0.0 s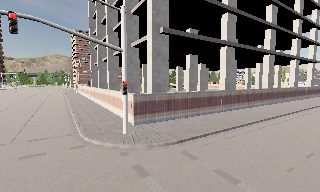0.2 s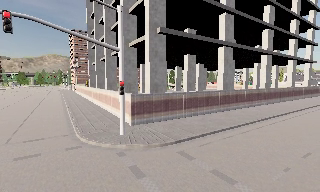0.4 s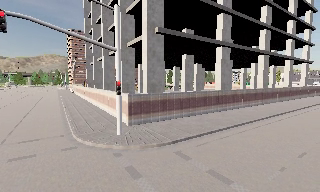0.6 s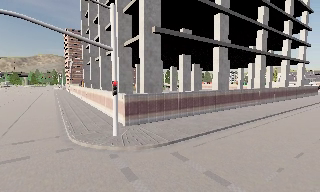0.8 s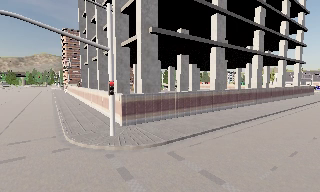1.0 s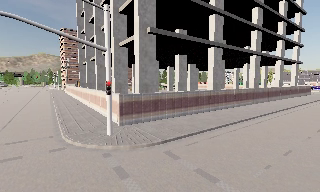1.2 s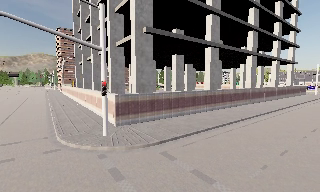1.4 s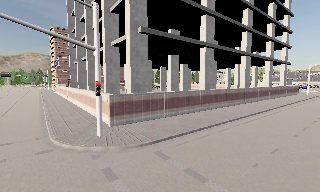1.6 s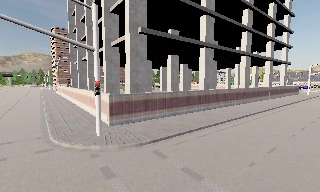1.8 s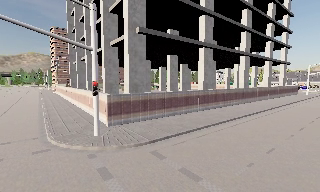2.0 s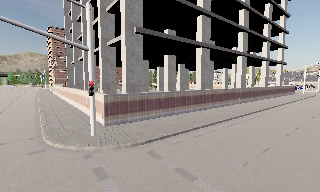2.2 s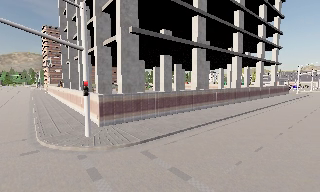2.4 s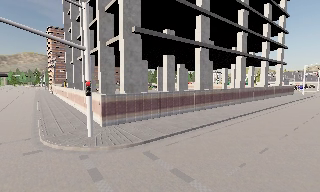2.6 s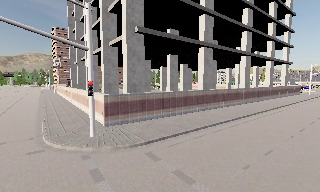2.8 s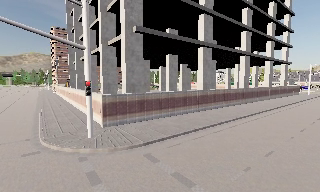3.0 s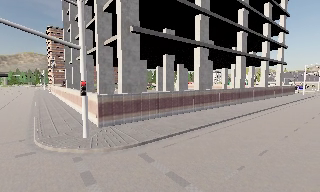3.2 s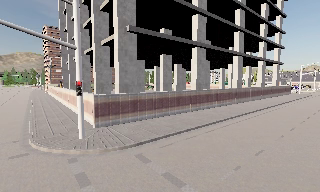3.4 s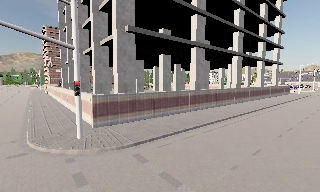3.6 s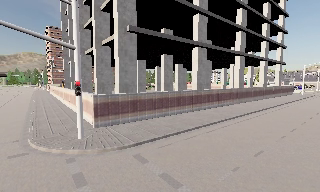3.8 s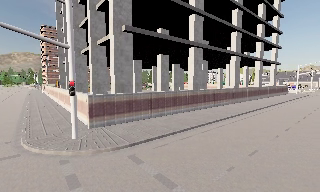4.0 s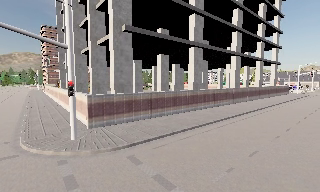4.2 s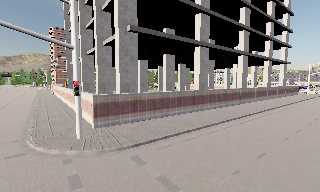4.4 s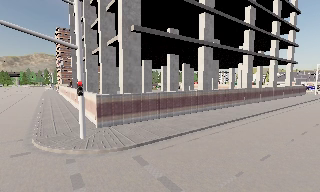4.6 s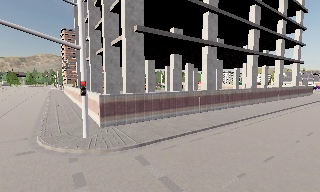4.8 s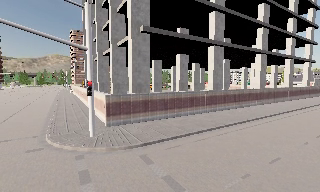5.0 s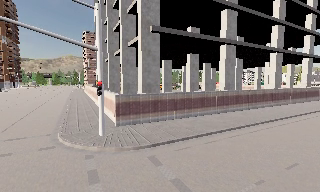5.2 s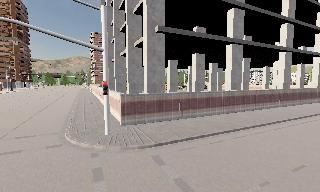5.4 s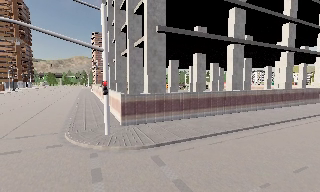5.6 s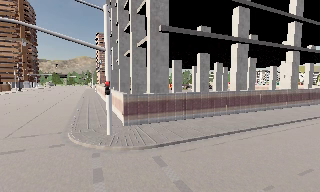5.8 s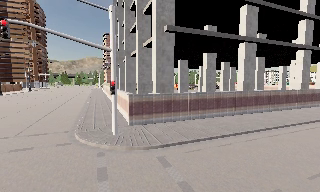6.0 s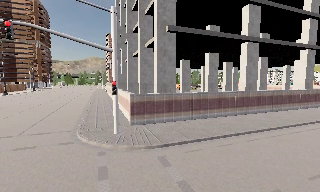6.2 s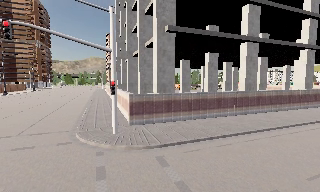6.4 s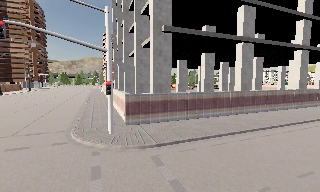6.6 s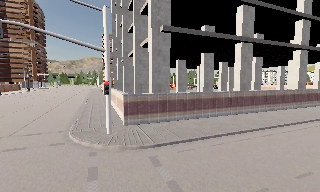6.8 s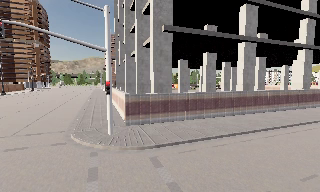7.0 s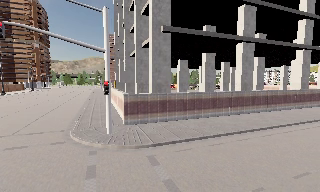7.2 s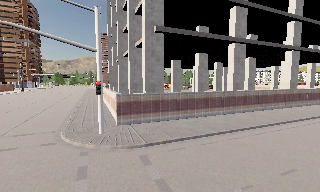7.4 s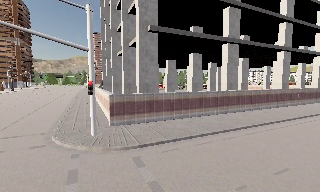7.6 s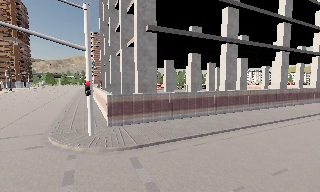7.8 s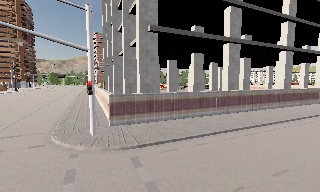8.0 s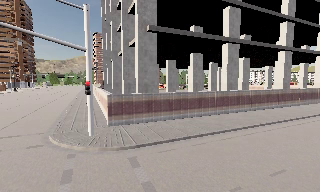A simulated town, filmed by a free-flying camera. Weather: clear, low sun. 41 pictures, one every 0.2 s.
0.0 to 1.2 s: The camera shifts only a little, or ends up much as it began.
1.2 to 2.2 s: The camera travels to its right, about 0.5 m, so close, fixed things drift to the left.
2.2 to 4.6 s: The camera travels to its right and forward, about 1 m.
4.6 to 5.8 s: The camera pans to its left, which is counterclockwise from overhead, by about 10 degrees.
5.8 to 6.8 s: The camera shifts only a little, or ends up much as it began.
6.8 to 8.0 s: The camera travels to its right, about 0.5 m, so close, fixed things drift to the left.
The film runs forward here.
